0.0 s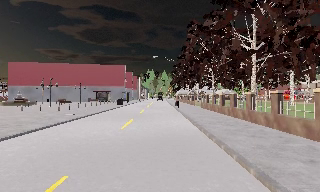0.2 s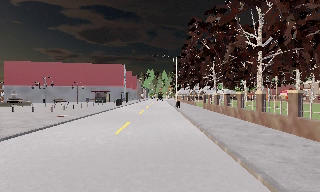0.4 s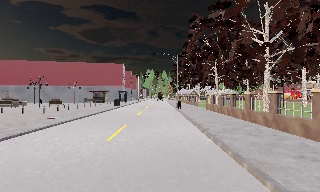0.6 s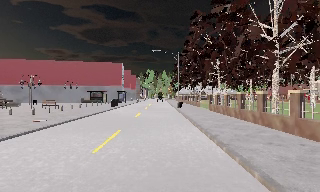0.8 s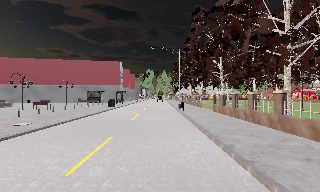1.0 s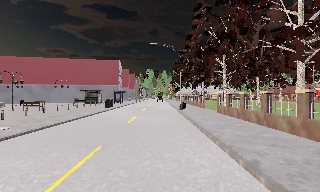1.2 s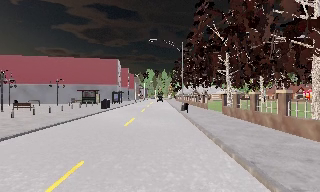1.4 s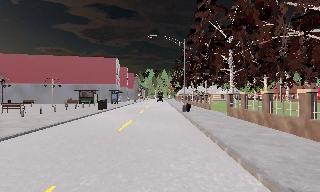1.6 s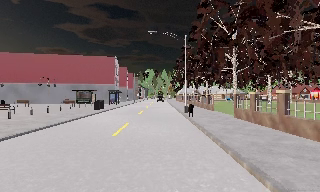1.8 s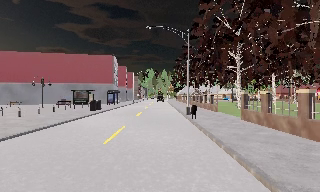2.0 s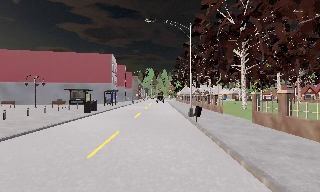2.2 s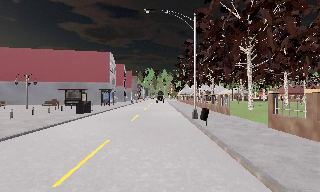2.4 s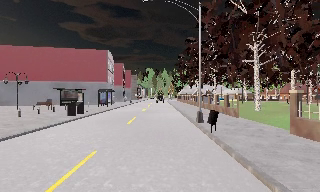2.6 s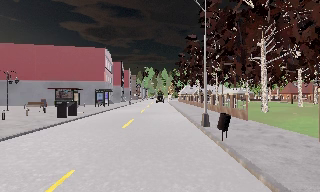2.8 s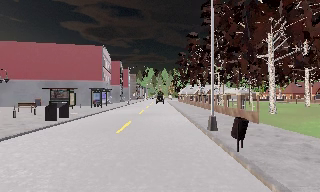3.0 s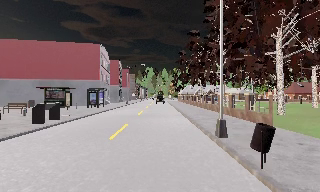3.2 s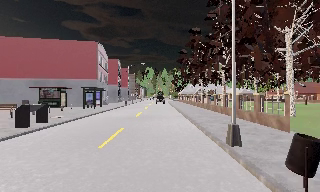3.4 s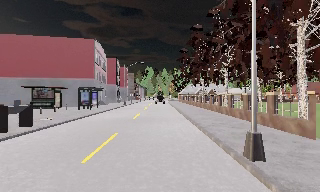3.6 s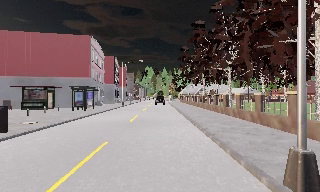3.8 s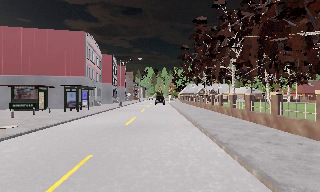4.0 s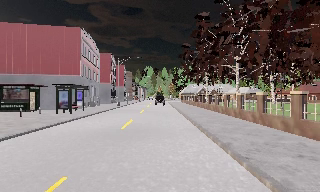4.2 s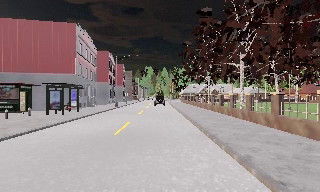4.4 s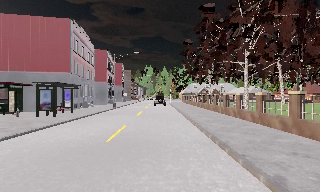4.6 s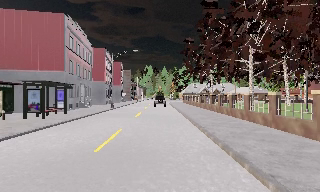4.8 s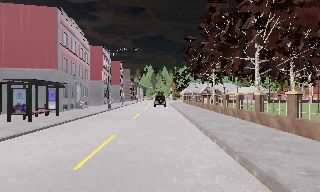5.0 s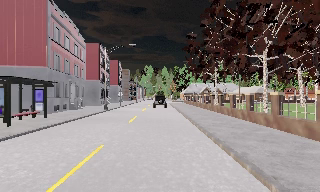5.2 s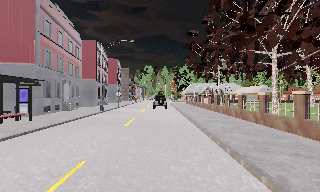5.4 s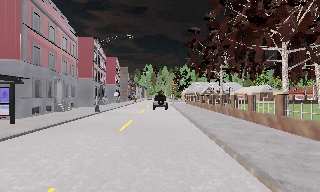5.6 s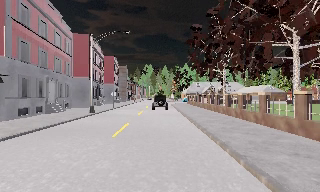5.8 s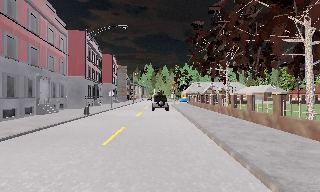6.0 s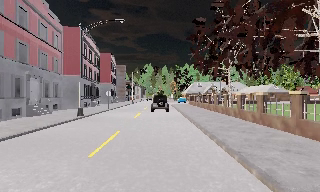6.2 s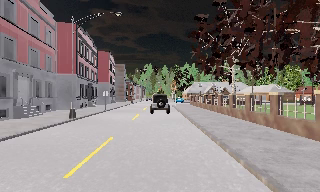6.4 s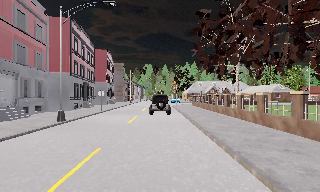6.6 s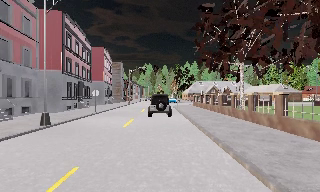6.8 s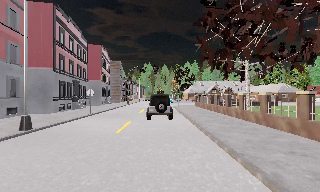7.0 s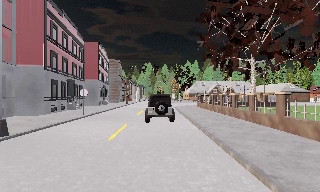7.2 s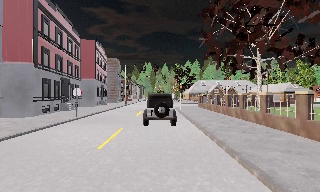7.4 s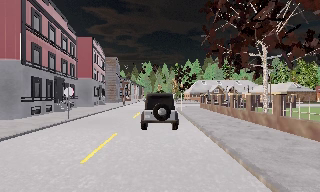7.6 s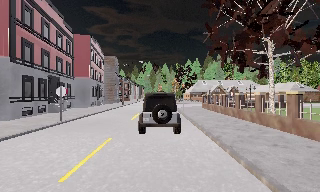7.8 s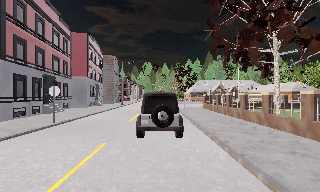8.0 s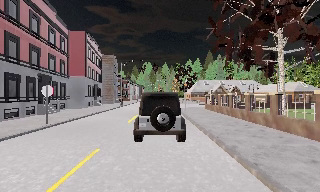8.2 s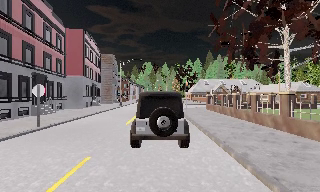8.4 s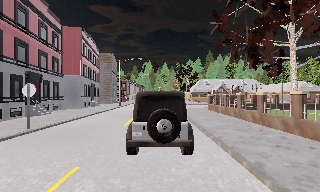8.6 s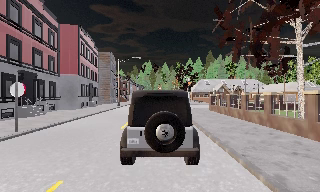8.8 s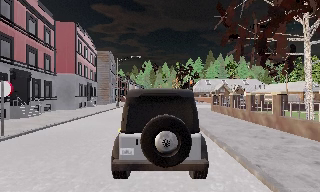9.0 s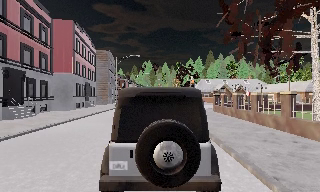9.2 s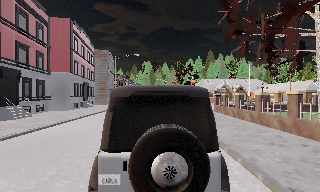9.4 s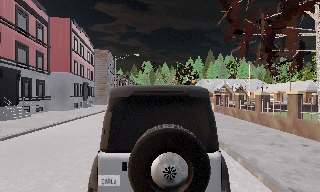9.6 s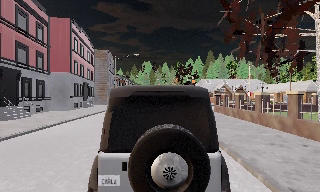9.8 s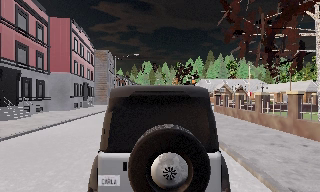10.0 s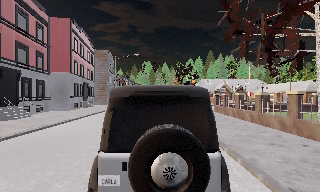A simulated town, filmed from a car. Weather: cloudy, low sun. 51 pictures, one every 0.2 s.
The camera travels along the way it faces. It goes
forward.
0.0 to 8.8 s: The camera travels forward, about 50 m, so what stands in front looms larger.
8.8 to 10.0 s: The camera travels forward, about 1 m, so what stands in front looms larger. It loses speed.
The film runs forward here.
